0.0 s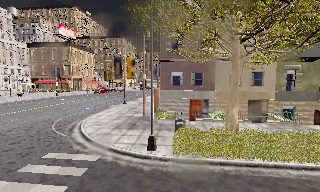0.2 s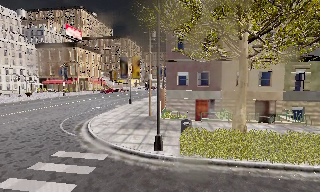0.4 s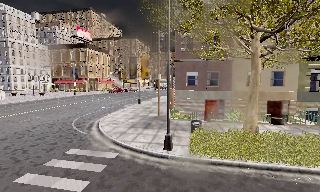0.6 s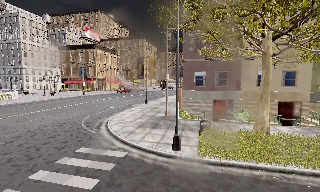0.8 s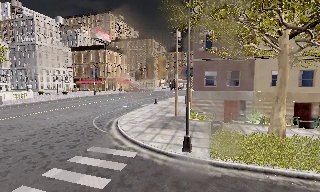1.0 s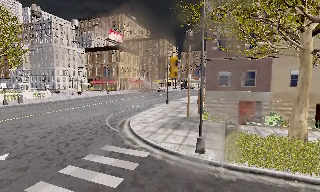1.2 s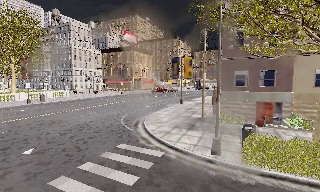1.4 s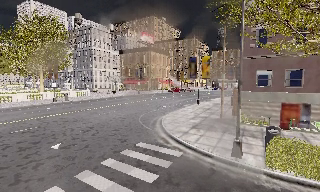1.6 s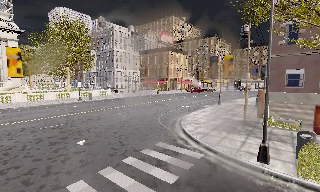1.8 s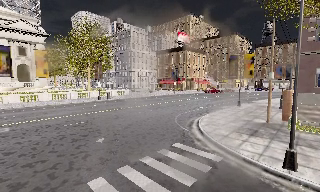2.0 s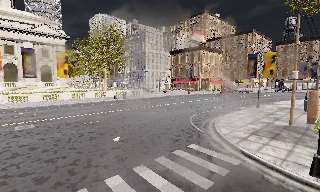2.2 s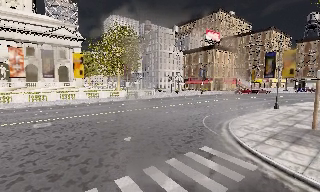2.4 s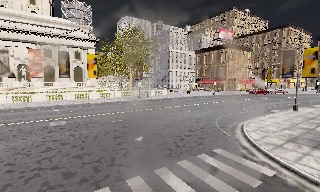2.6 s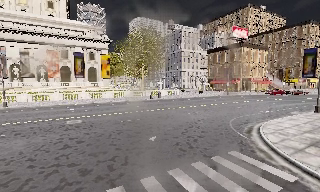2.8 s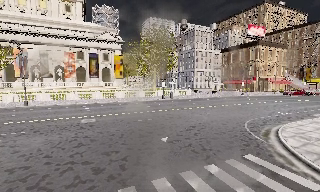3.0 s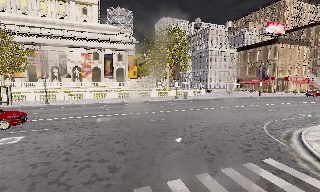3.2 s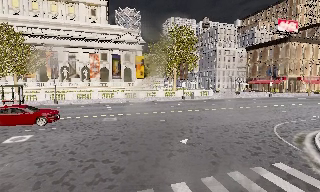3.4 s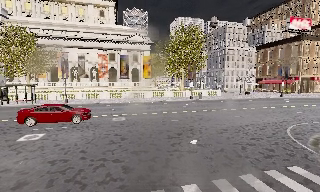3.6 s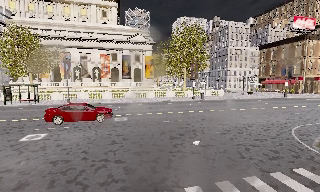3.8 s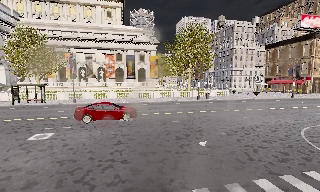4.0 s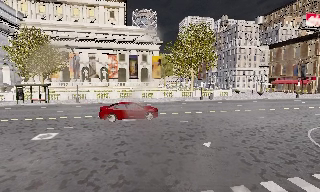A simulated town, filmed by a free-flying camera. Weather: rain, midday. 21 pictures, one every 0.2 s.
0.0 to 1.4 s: The camera pans to its left, which is counterclockwise from overhead, by about 25 degrees. It travels to its left, about 0.5 m, so close, fixed things drift to the right.
1.4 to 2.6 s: The camera swings to its left by about 30 degrees, and the scene slides to the right.
2.6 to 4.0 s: The camera swings to its left by about 15 degrees, and the scene slides to the right. It travels forward, about 0.5 m, so what stands in front looms larger.
The film runs forward here.
